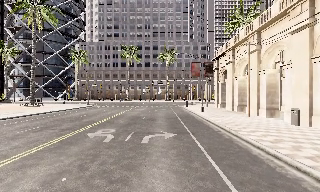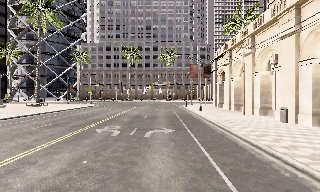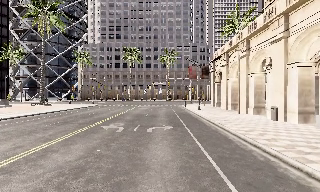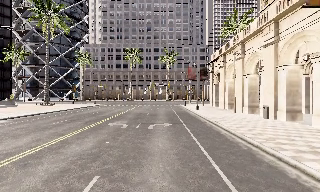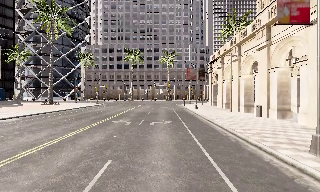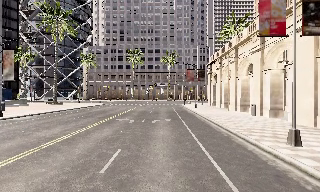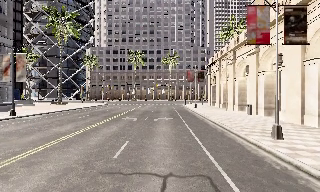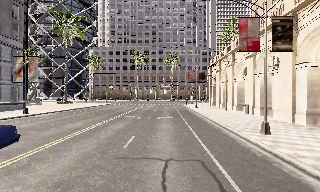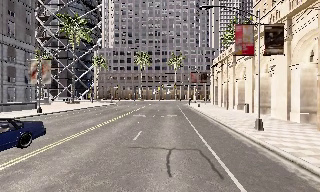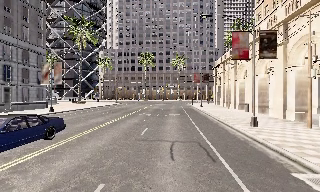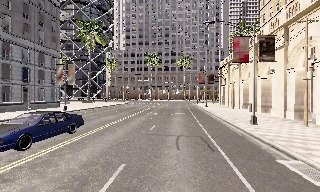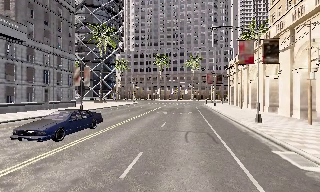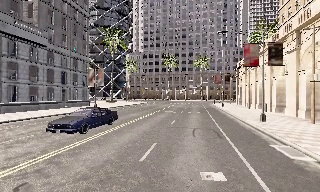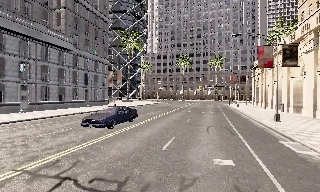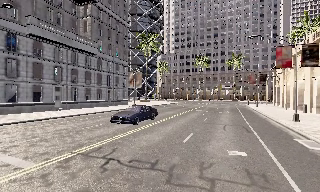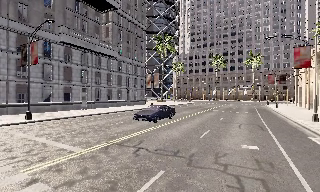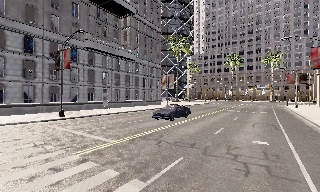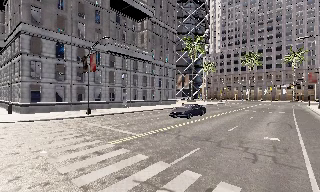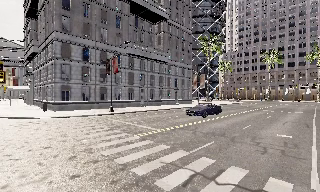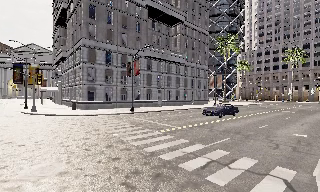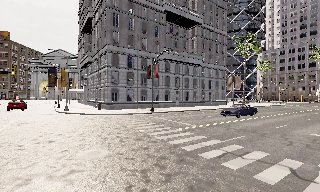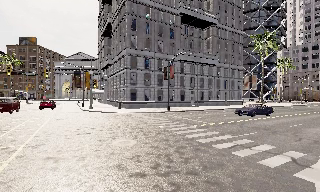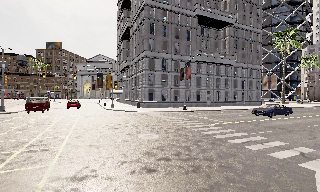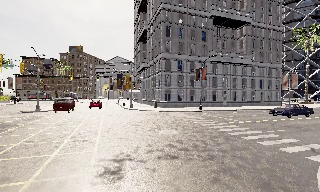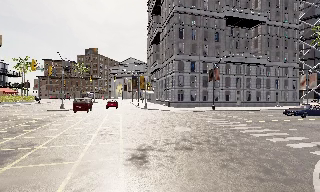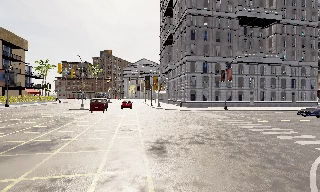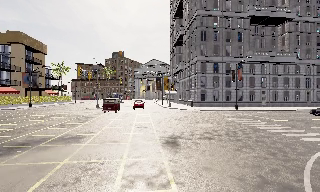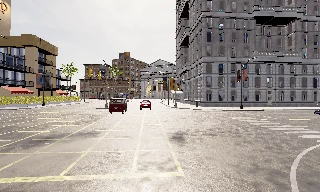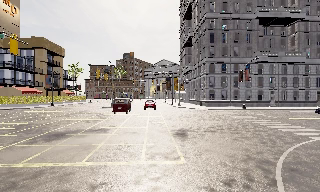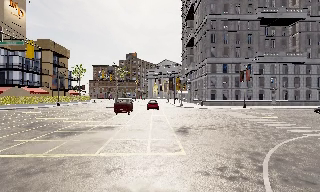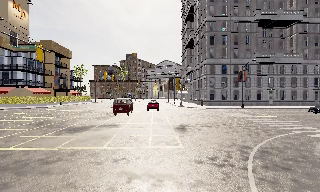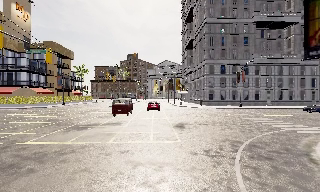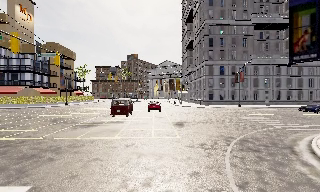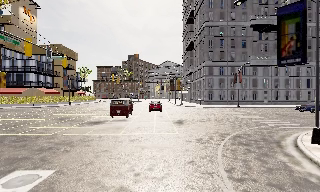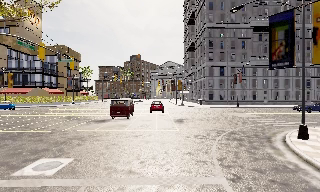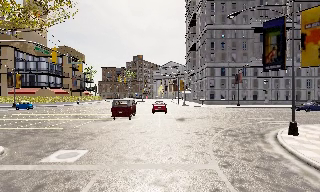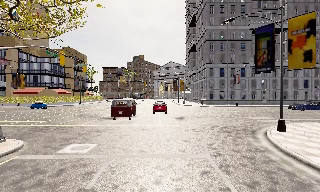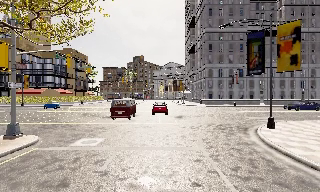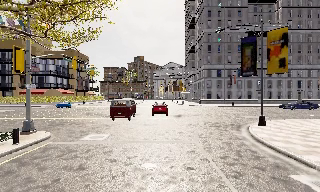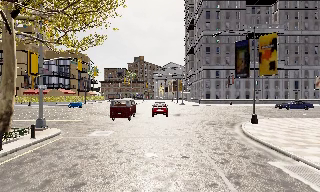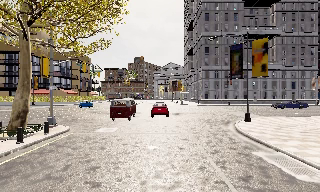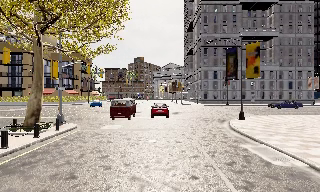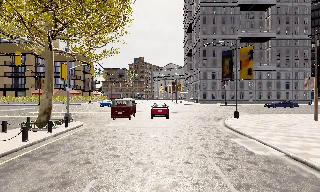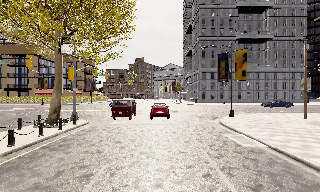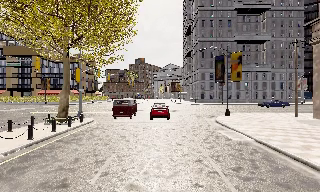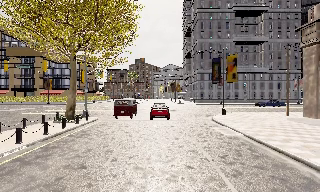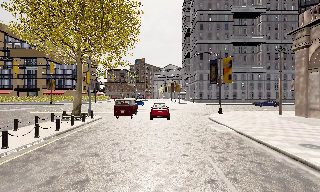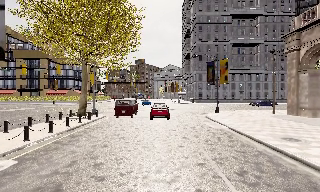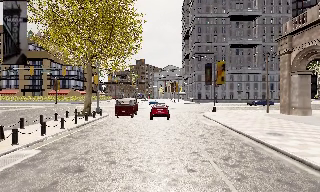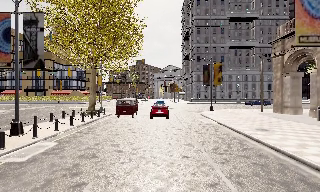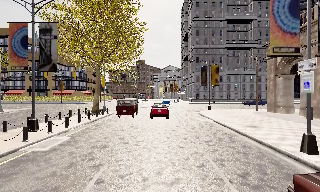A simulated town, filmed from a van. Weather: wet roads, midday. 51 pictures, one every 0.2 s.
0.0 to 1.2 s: The camera travels backward, about 7 m, so what stands in front gets smaller.
1.2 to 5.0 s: The camera pans to its left, which is counterclockwise from overhead, by about 80 degrees. It travels backward, about 20 m.
5.0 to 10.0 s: The camera travels backward, about 25 m, so what stands in front gets smaller.
The film runs backward here.
